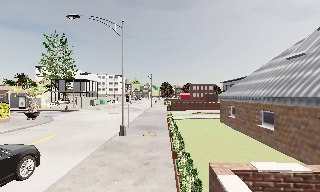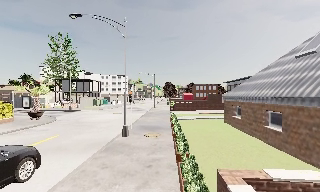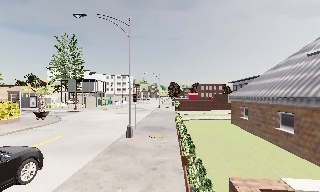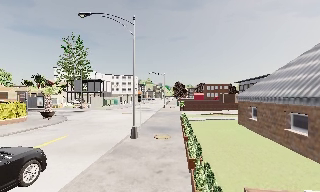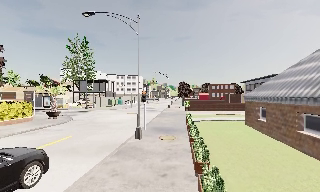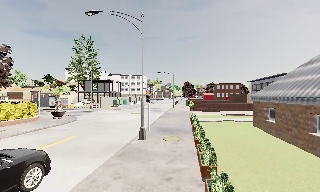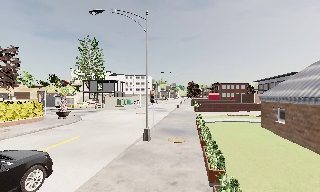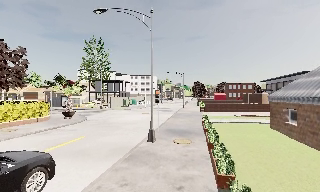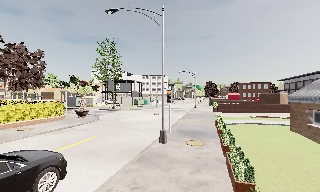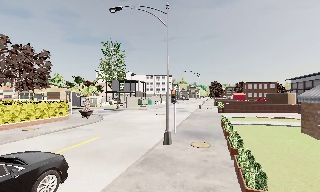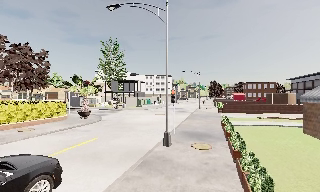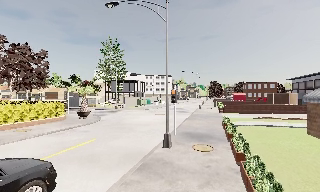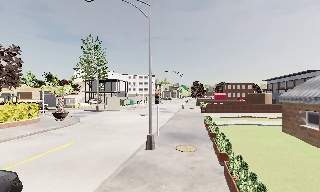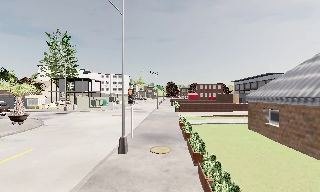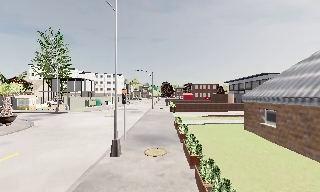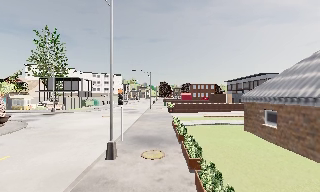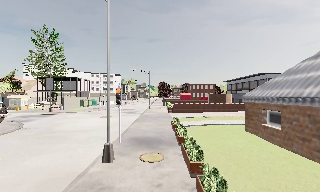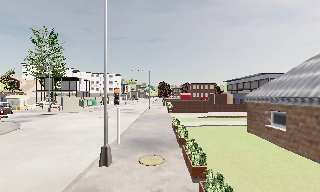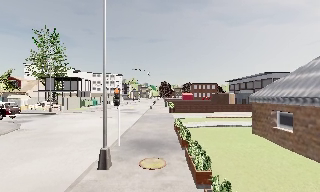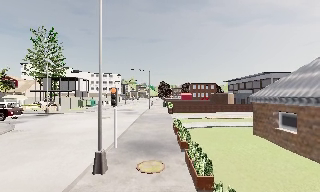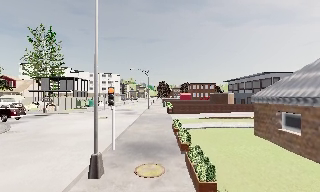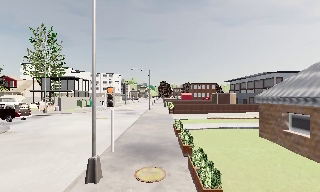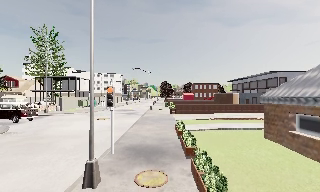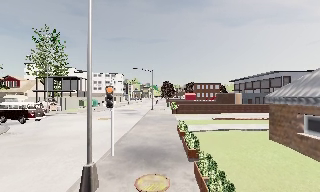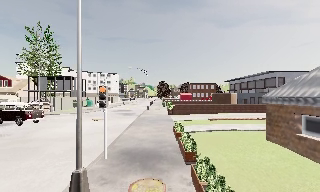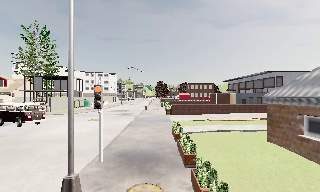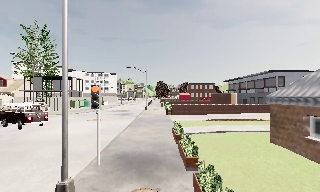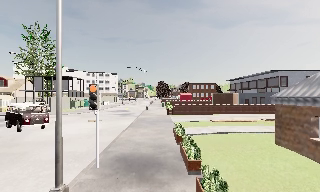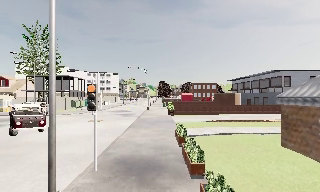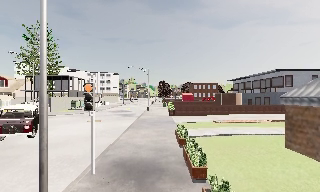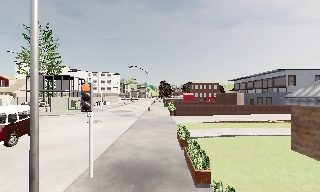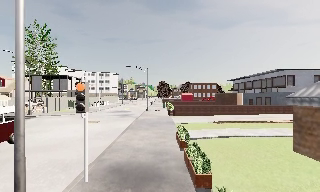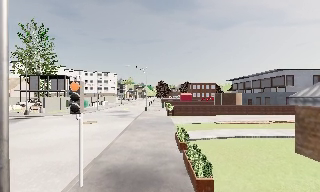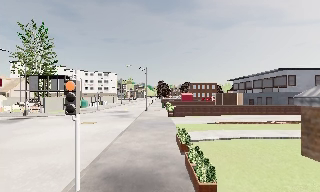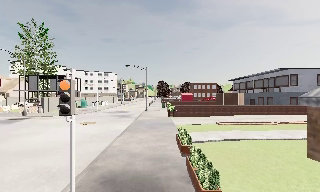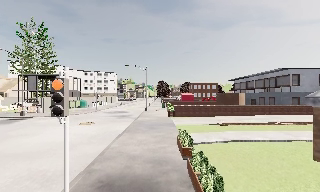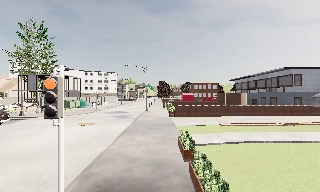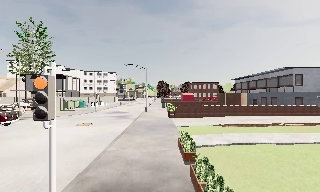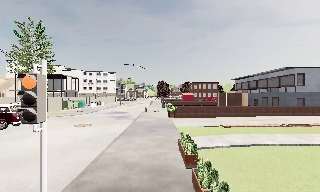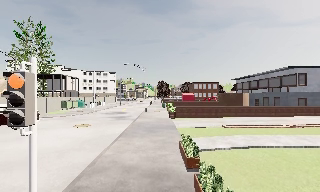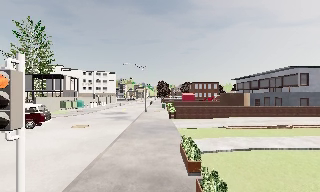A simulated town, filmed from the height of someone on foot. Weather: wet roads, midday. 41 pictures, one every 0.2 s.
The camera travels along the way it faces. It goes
forward.
0.0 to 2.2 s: The scene slides to the right, as the camera pans about 15 degrees to its left. It travels forward, about 2.5 m, so what stands in front looms larger.
2.2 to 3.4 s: The camera pans to its right, which is clockwise from overhead, by about 20 degrees. It travels forward, about 2 m, so what stands in front looms larger.
3.4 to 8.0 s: The camera travels forward, about 6 m, so what stands in front looms larger.
The film runs forward here.
